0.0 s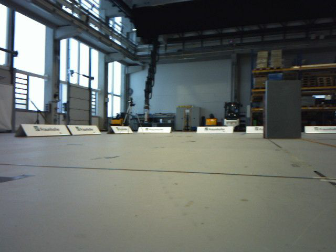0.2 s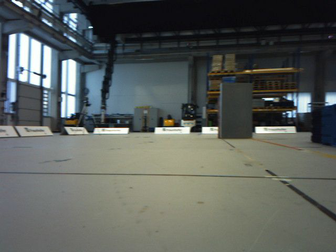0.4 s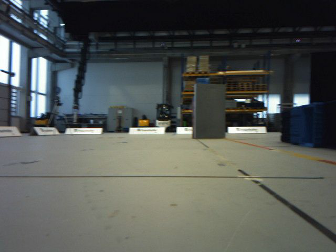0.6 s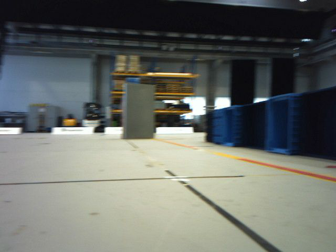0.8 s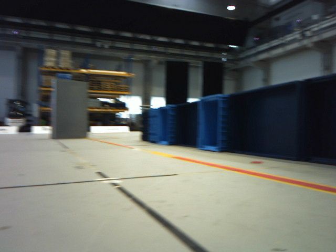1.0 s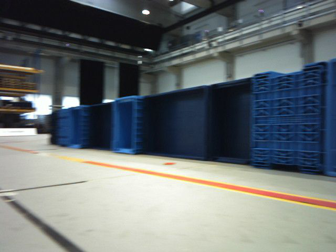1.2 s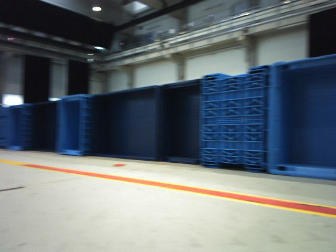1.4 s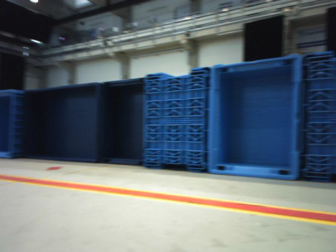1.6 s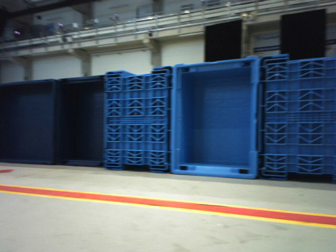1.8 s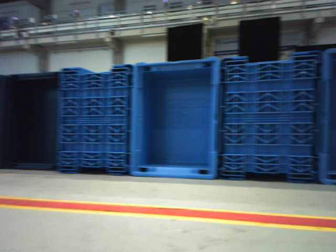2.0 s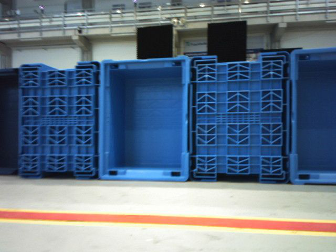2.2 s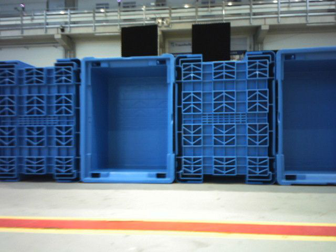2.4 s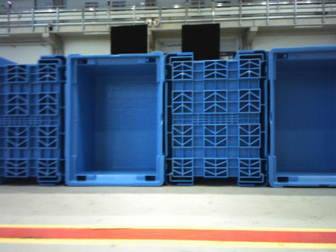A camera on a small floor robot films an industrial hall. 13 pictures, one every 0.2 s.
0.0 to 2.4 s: The camera pans to its right, which is clockwise from overhead, by about 105 degrees. It travels forward, about 0.4 m.
The film runs forward here.
